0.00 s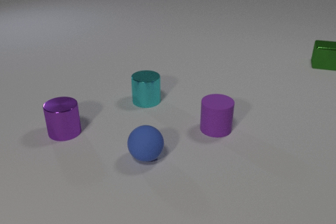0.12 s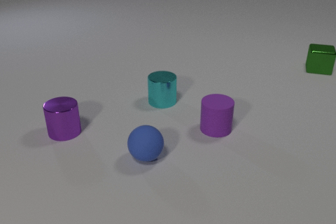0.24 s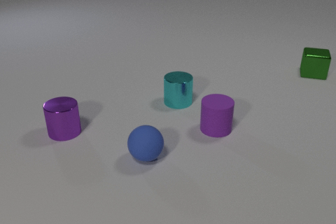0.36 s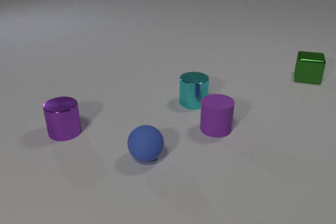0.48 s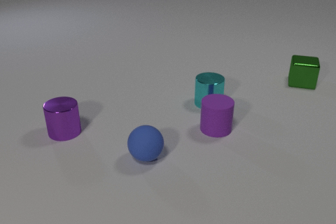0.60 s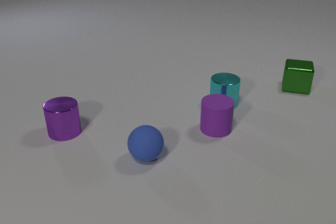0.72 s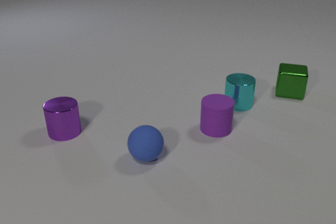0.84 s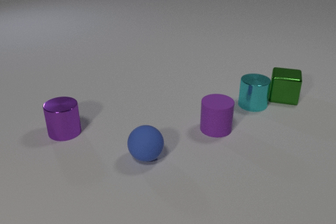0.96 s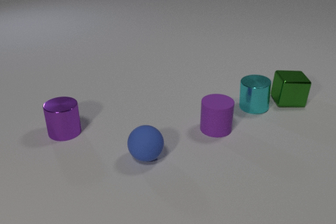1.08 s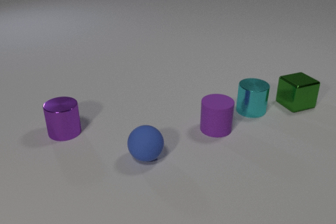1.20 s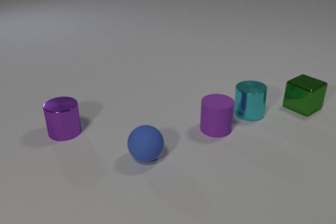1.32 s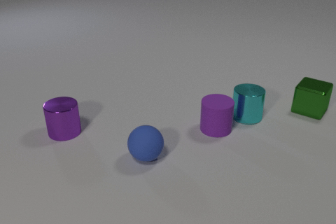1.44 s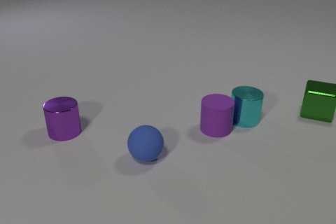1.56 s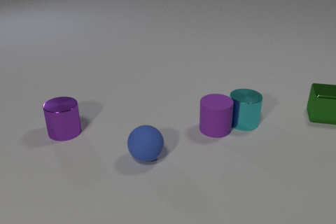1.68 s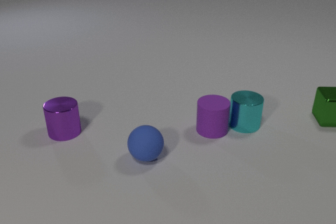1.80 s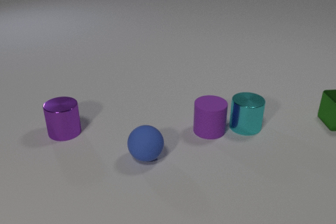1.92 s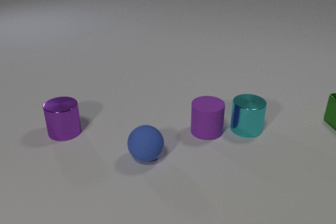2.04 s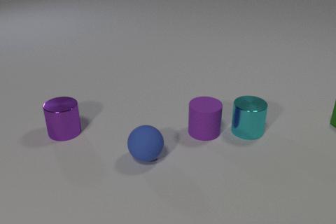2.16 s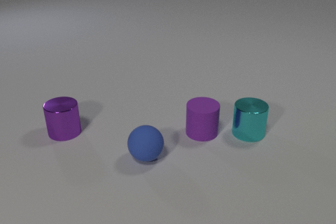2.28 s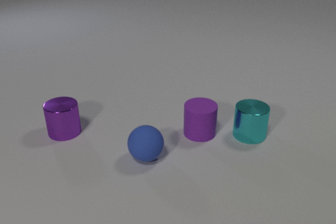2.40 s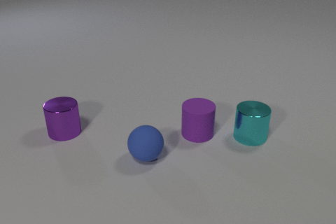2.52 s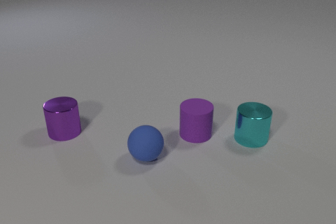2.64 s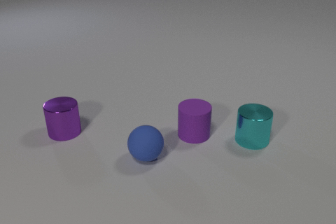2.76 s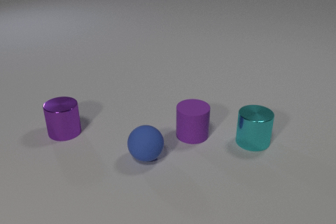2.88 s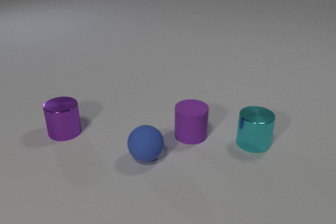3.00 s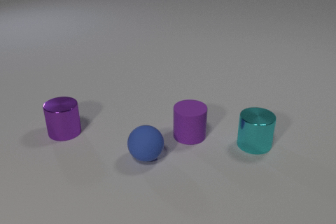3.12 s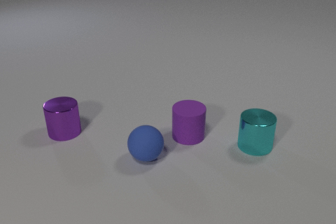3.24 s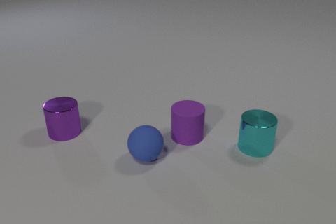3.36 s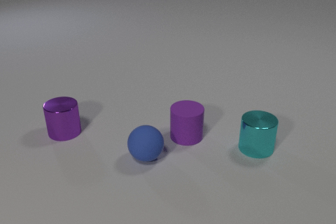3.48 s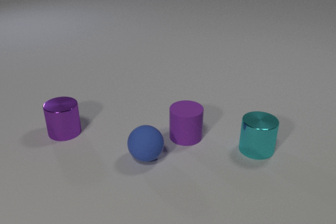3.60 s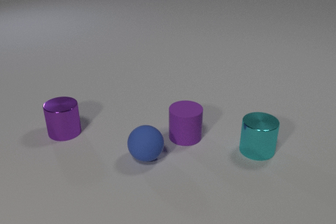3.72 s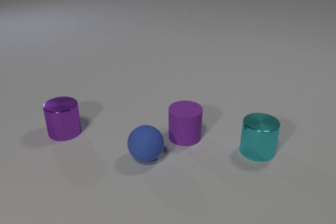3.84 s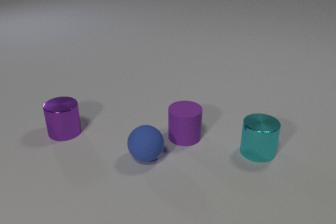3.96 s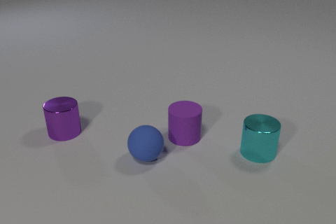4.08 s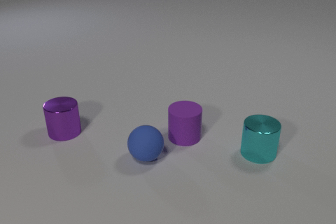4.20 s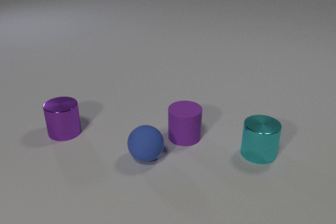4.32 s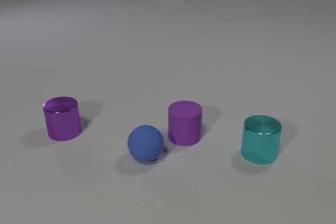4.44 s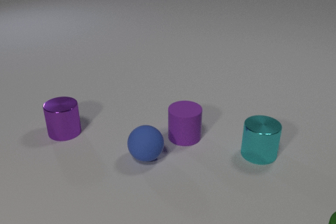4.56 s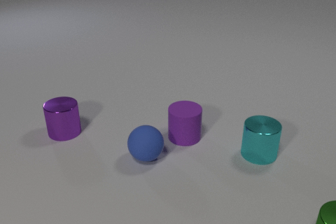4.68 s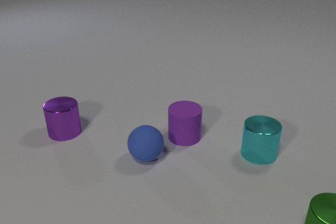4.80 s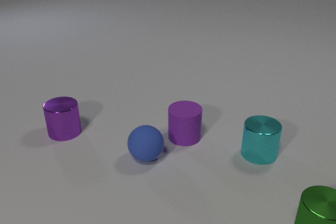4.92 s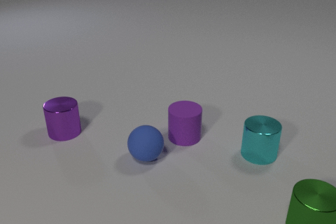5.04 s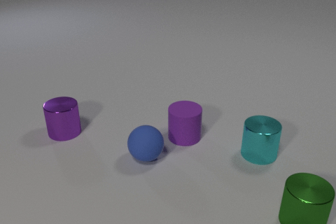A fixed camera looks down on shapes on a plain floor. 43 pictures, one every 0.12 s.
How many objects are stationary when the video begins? 3.
What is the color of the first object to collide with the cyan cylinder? green.
How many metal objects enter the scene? 1.
0.00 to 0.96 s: The green metal cube slides toward the camera. The cyan metal cylinder slides to the right. The green metal cube and the cyan metal cylinder collide.
0.96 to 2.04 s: The green metal cube slides to the right and toward the camera, spins counterclockwise seen from above by about 105 degrees, its near face sliding to the right. The cyan metal cylinder slides toward the camera. The purple rubber cylinder slides to the left and toward the camera. The cyan metal cylinder and the purple rubber cylinder collide.
2.04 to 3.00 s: The green metal cube leaves at the right edge. The cyan metal cylinder slides toward the camera. The purple rubber cylinder slides to the left and toward the camera.
3.00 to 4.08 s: The cyan metal cylinder slides toward the camera.
4.08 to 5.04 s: The green metal cylinder comes in at the bottom edge, slides to the left and away from the camera.
